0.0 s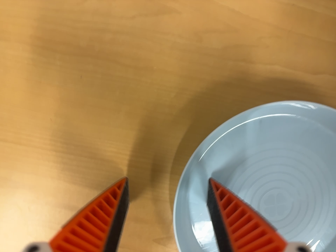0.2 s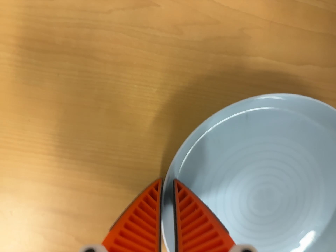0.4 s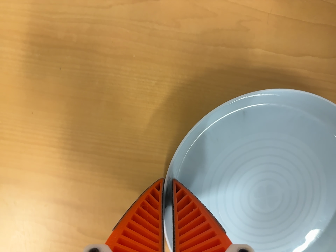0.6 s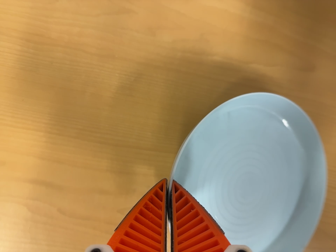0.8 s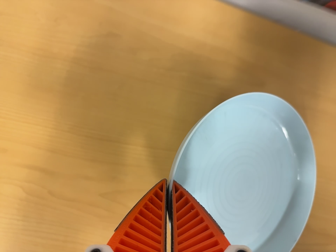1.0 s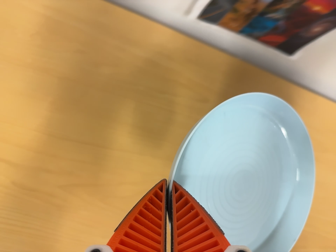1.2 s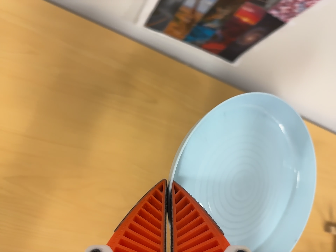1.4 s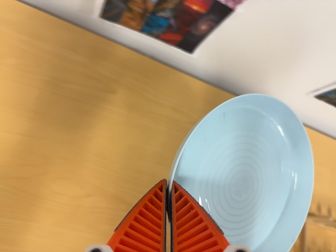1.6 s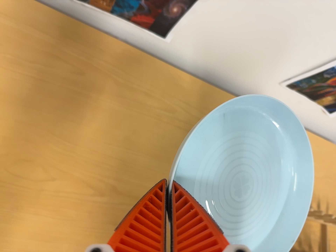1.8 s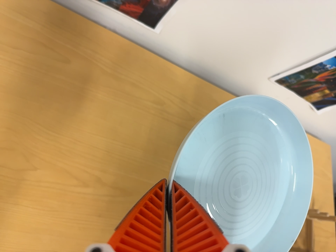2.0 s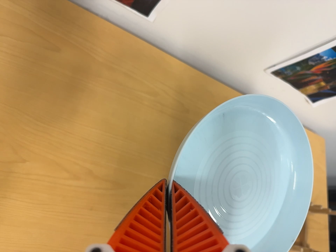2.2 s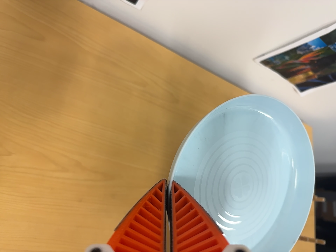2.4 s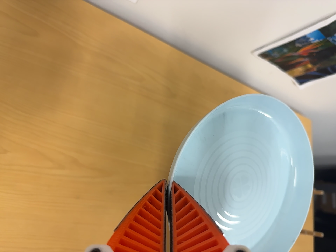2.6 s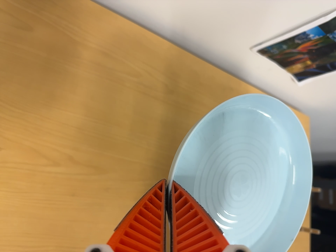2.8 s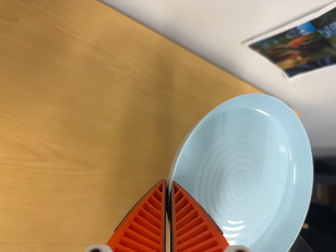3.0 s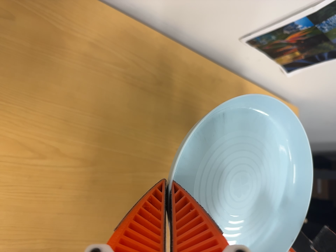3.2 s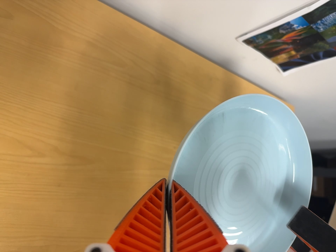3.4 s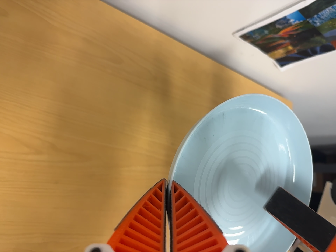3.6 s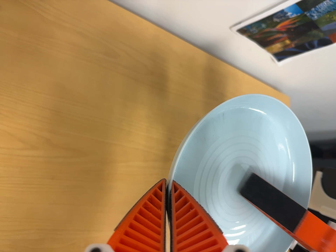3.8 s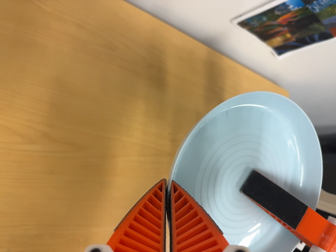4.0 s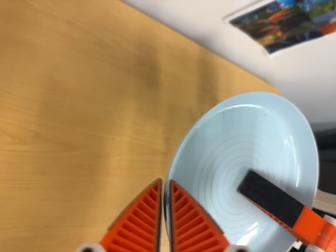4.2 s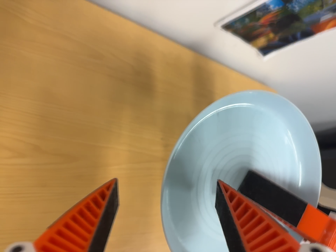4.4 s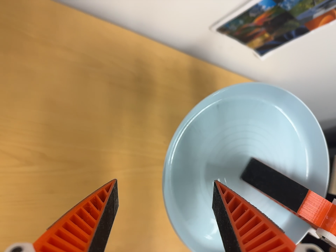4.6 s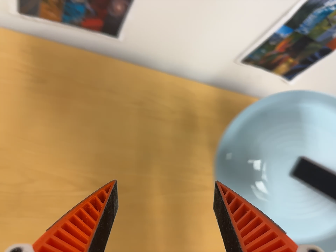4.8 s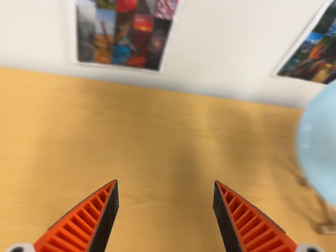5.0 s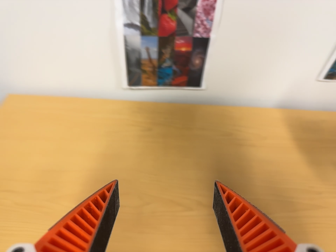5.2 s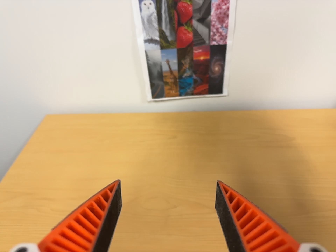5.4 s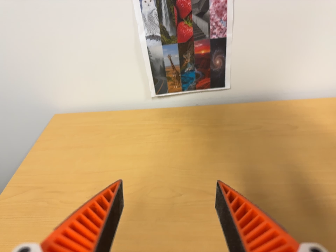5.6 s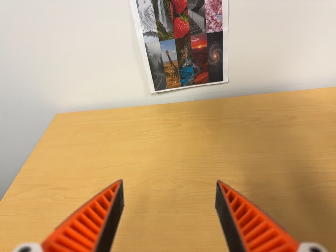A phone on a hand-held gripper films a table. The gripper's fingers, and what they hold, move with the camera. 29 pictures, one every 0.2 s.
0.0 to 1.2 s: The camera swings to its right by about 20 degrees, and the scene slides to the left. It travels backward, toward the bottom of its view and to its right, about 26 cm, so what stands in front gets smaller. Its aim tips toward the top of its view by about 20 degrees.
1.2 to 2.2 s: The camera pans to its right by about 10 degrees. It travels to its right and toward the bottom of its view, about 12 cm, so close, fixed things drift to the left.
2.2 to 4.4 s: The camera rolls about its line of sight by about 10 degrees, and the scene rotates counterclockwise.
4.4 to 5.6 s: The camera swings to its left by about 40 degrees, and the scene slides to the right. It travels toward the bottom of its view and backward, about 24 cm. Its aim tips toward the top of its view by about 35 degrees. It rolls about its line of sight by about 25 degrees, and the scene rotates counterclockwise.
The film runs forward here.
